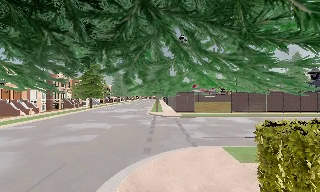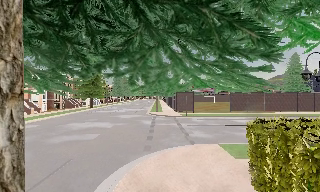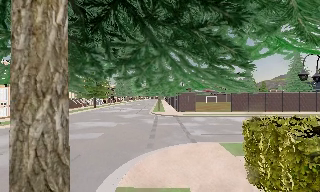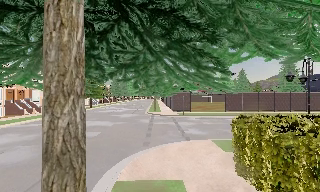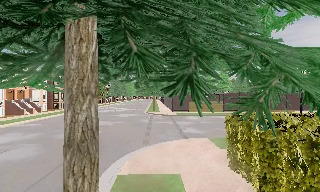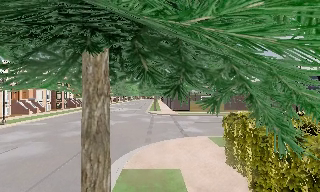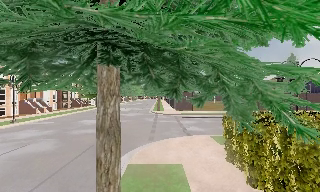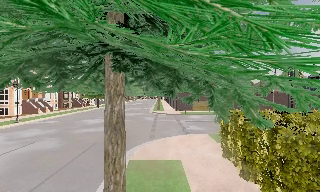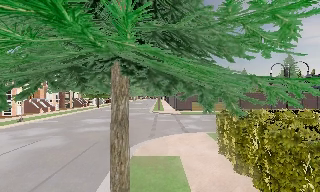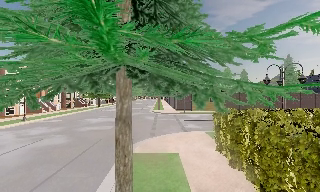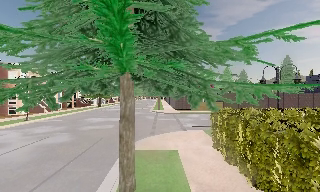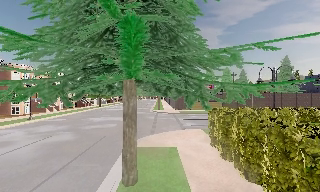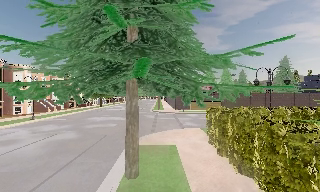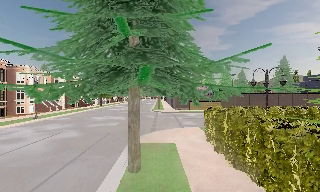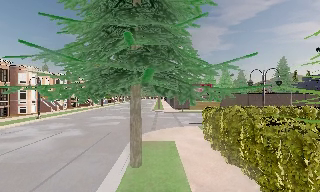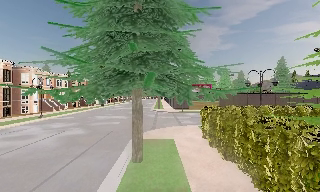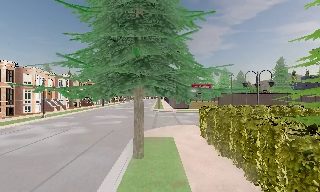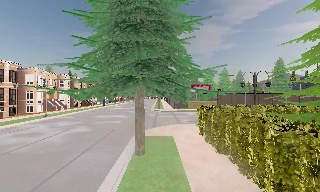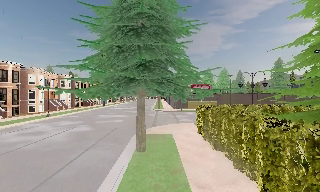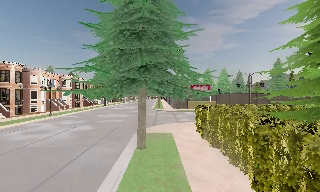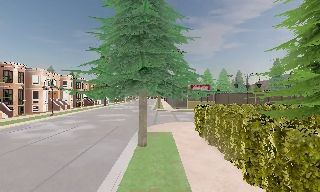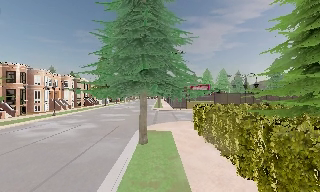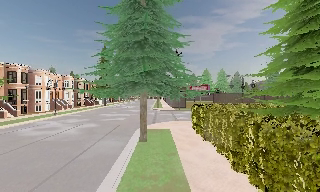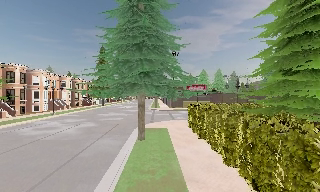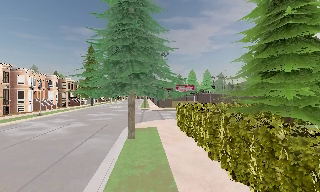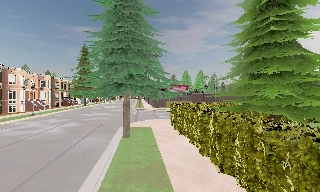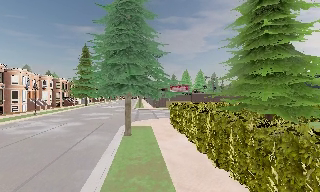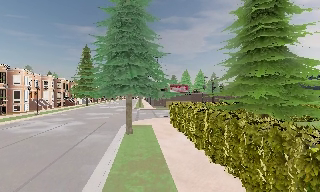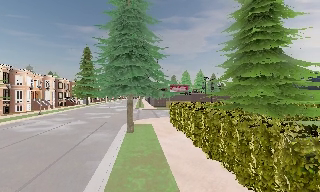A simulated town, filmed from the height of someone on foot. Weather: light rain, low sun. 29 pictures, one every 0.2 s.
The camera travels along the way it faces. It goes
backward.
0.0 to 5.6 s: The camera travels backward, about 11 m, so what stands in front gets smaller.
The film runs backward here.
